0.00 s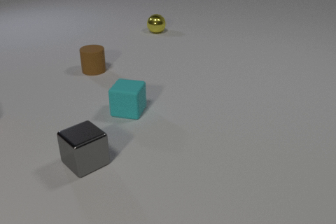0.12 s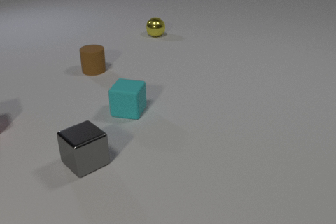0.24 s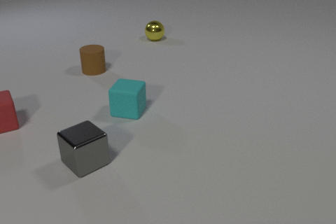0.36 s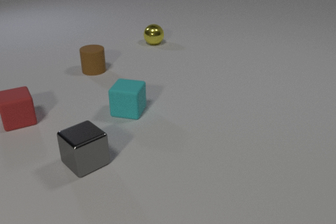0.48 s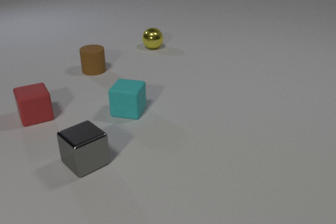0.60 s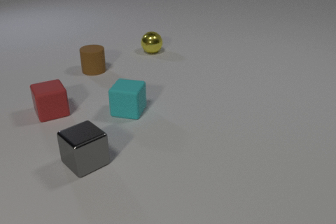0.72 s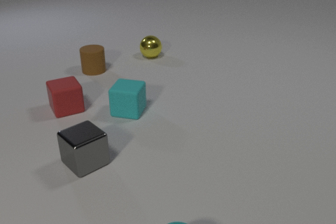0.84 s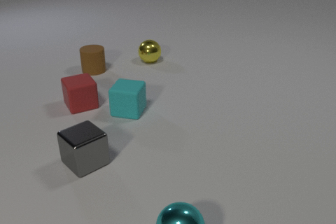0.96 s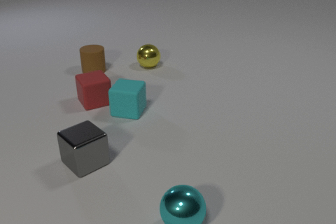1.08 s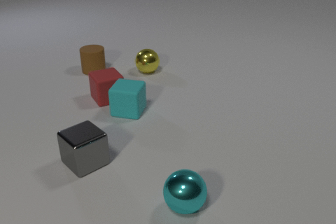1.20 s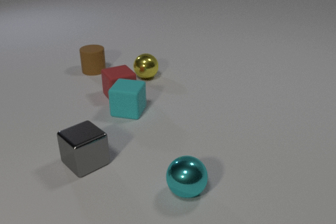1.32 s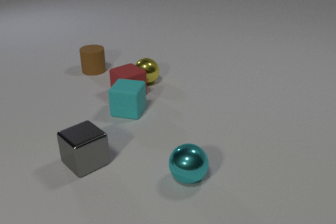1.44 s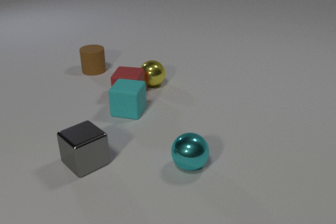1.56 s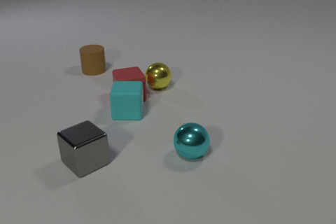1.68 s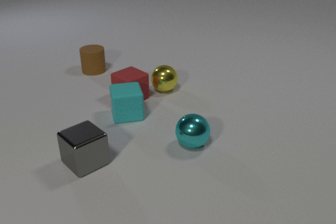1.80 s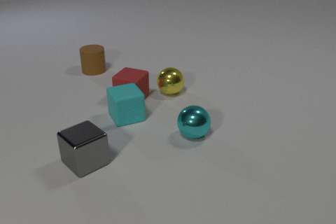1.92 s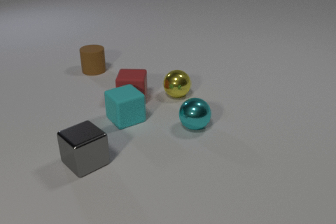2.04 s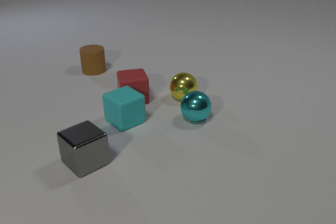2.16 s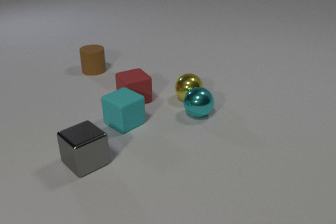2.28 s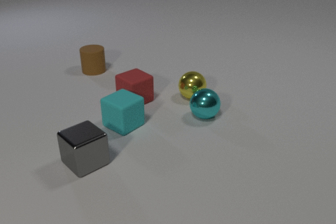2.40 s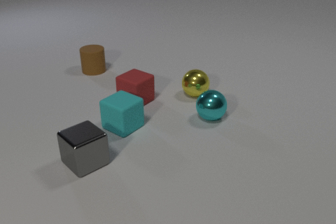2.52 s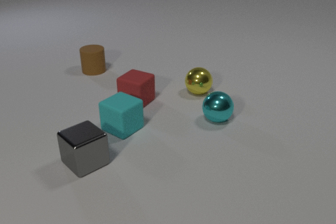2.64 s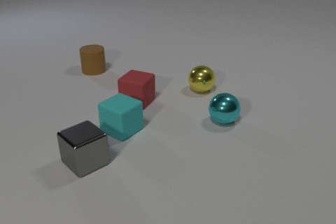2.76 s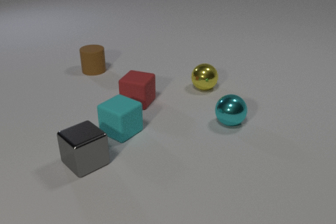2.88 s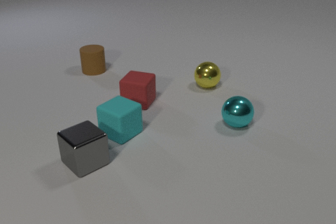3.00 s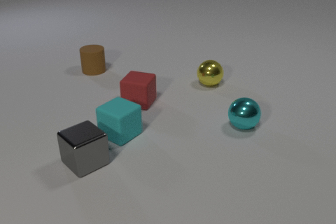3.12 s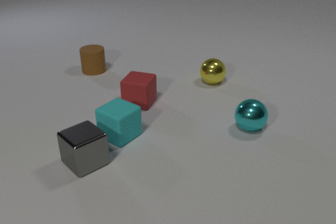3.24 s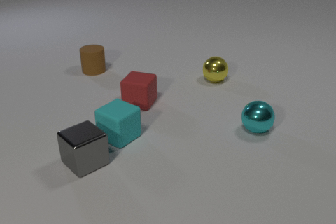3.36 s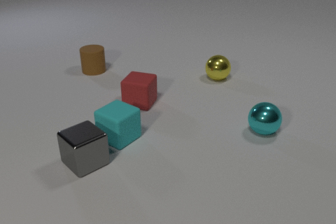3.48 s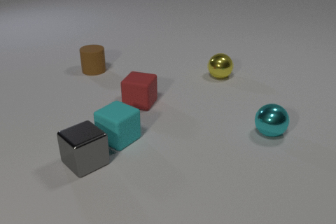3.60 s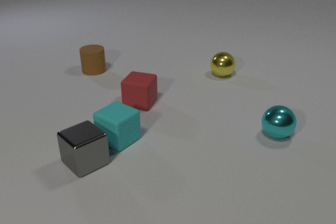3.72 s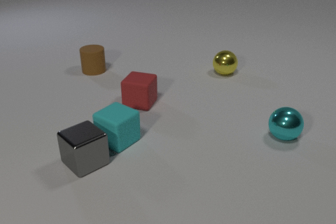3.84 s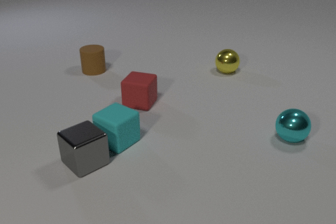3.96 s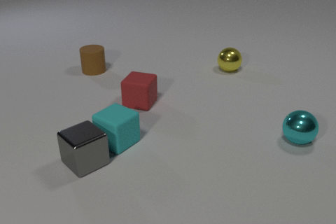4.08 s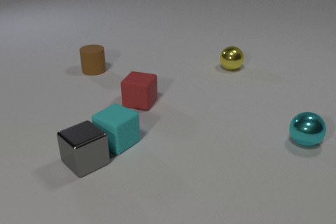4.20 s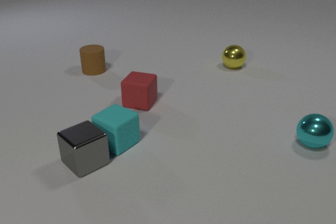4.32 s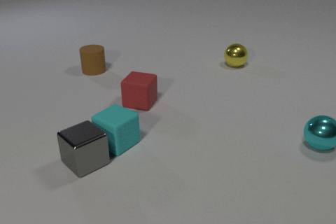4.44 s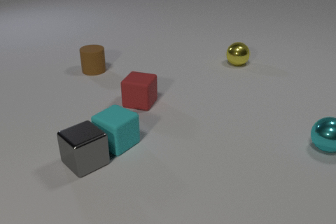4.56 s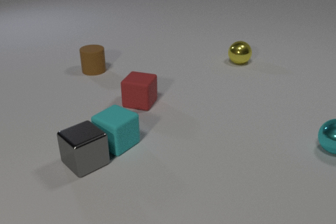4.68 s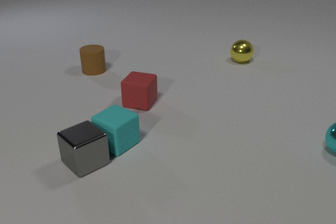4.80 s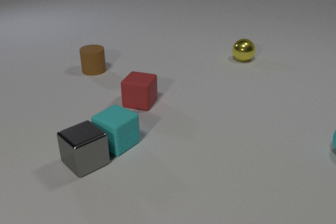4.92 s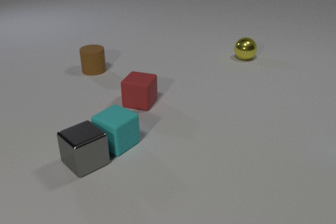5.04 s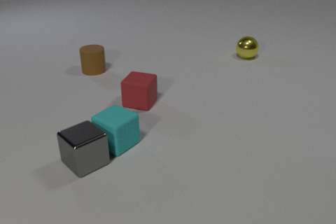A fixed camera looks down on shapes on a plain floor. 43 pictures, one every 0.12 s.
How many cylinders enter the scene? 0.
Are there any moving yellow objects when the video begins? yes.
What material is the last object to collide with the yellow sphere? metal.
0.00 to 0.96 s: The yellow metal sphere rolls toward the camera. The red rubber cube comes in at the left edge, slides to the right. The cyan metal sphere comes in at the bottom edge, rolls away from the camera.
0.96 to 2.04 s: The yellow metal sphere rolls toward the camera and to the right. The red rubber cube slides to the right. The cyan rubber cube slides toward the camera, spins so that its near face slides to the right, counterclockwise seen from above. The cyan metal sphere rolls away from the camera. The yellow metal sphere and the red rubber cube collide. The red rubber cube and the cyan rubber cube collide.
2.04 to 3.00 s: The yellow metal sphere rolls away from the camera and to the right. The red rubber cube slides toward the camera. The cyan rubber cube slides toward the camera. The cyan metal sphere rolls to the right. The yellow metal sphere and the cyan metal sphere collide.
3.00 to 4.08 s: The yellow metal sphere rolls away from the camera and to the right. The cyan rubber cube slides toward the camera. The cyan metal sphere rolls to the right.
4.08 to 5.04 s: The yellow metal sphere rolls away from the camera and to the right. The cyan metal sphere rolls to the right, leaves at the right edge.
